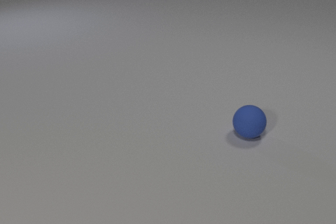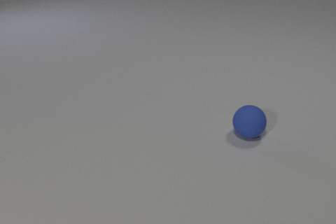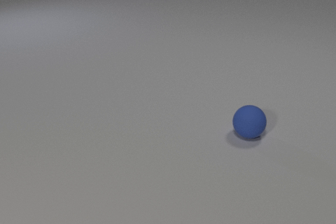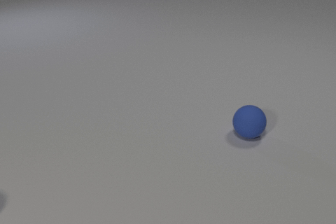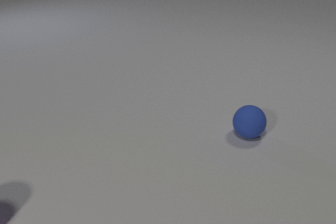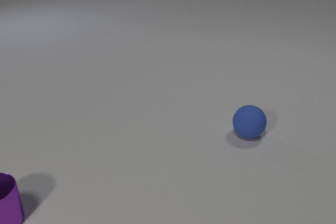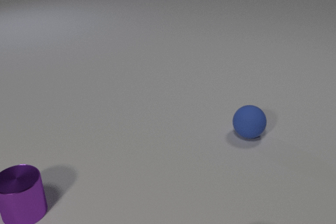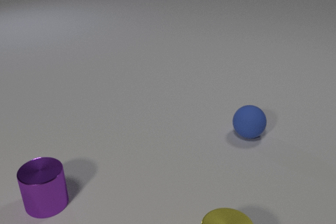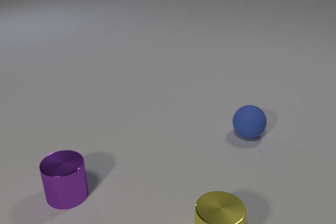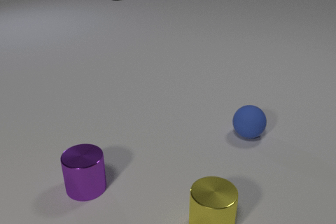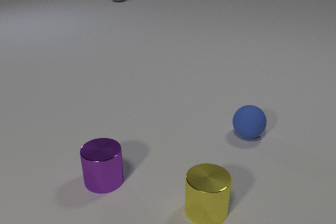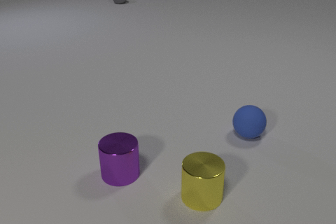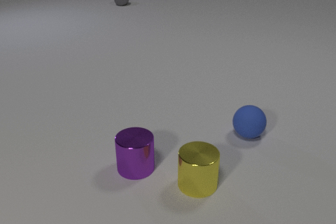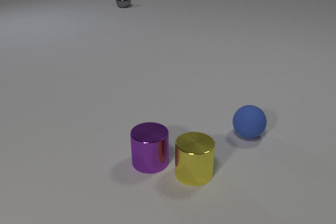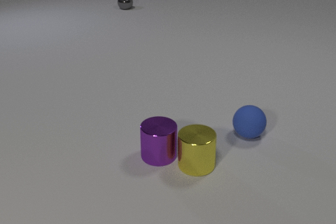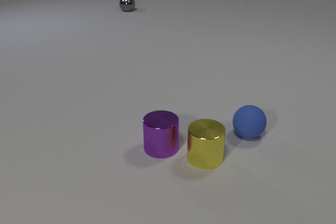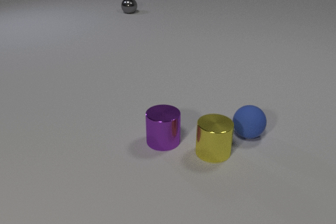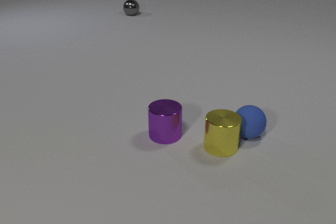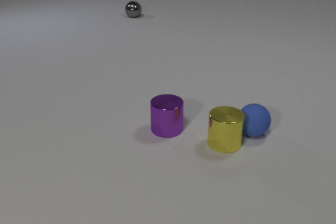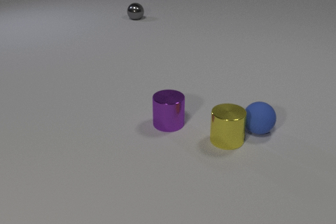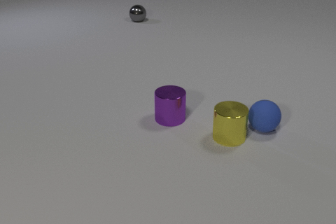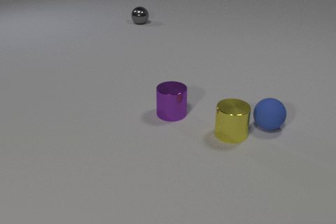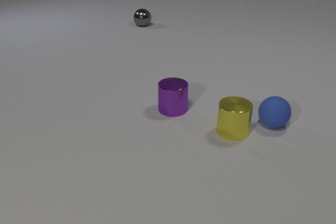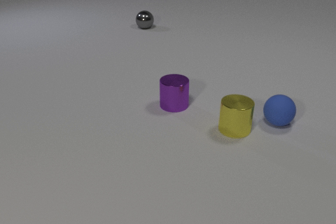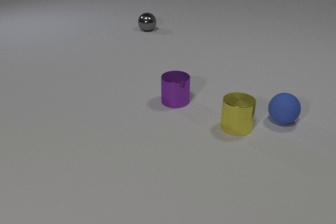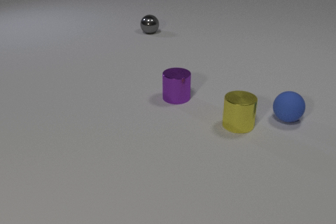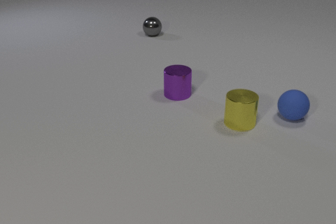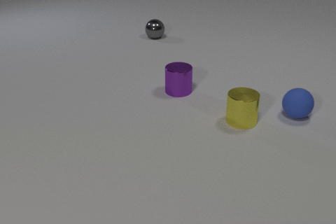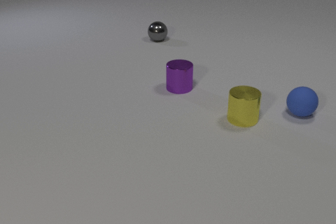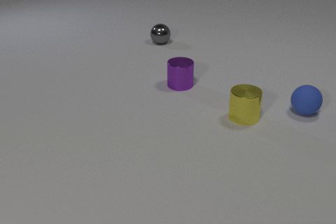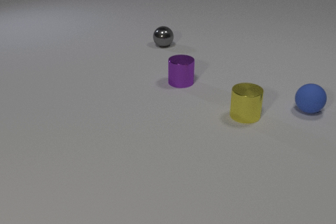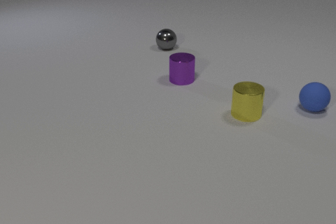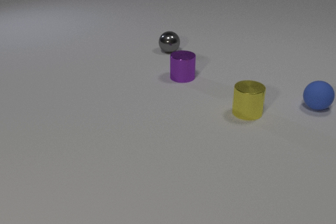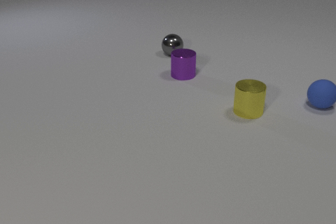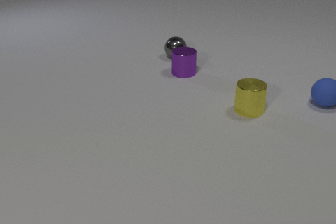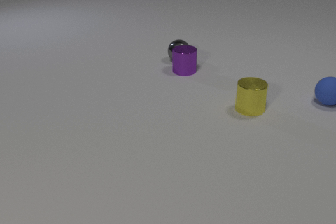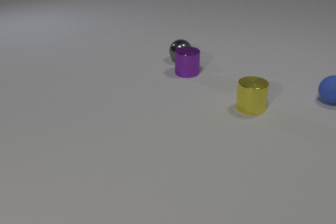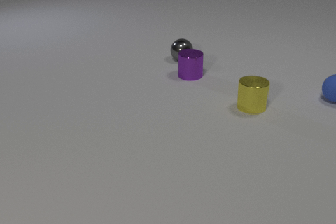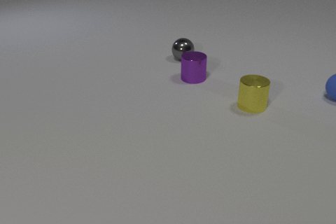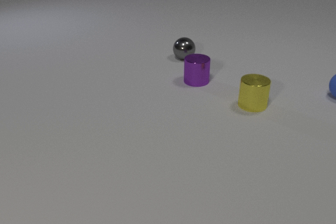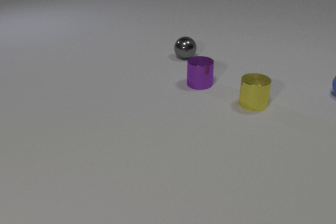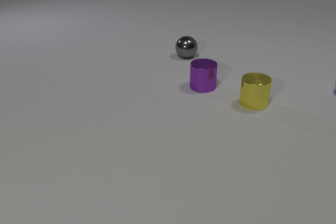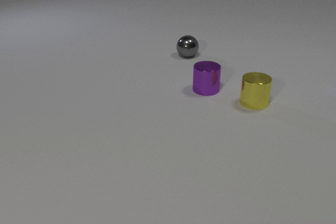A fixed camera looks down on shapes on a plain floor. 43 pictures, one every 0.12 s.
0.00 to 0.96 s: The purple metal cylinder comes in at the left edge, slides to the right. The yellow metal cylinder comes in at the bottom edge, slides away from the camera.
0.96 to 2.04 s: The purple metal cylinder slides to the right and away from the camera. The yellow metal cylinder slides away from the camera. The gray metal sphere comes in at the top edge, rolls toward the camera. The purple metal cylinder and the yellow metal cylinder collide.
2.04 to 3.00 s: The purple metal cylinder slides away from the camera. The yellow metal cylinder slides away from the camera. The gray metal sphere rolls toward the camera. The blue rubber sphere rolls away from the camera and to the right. The yellow metal cylinder and the blue rubber sphere collide.
3.00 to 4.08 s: The purple metal cylinder slides away from the camera. The yellow metal cylinder slides away from the camera. The gray metal sphere rolls toward the camera. The blue rubber sphere rolls away from the camera and to the right.
4.08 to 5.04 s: The purple metal cylinder slides toward the camera and to the right. The yellow metal cylinder slides away from the camera. The gray metal sphere rolls to the right. The blue rubber sphere rolls away from the camera and to the right, leaves at the right edge. The purple metal cylinder and the gray metal sphere collide.
What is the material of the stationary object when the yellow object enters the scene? rubber.
How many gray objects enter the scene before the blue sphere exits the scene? 1.
Are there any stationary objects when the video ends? no.
